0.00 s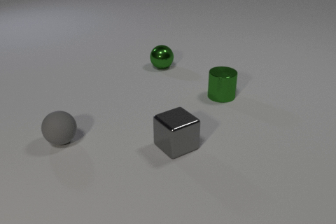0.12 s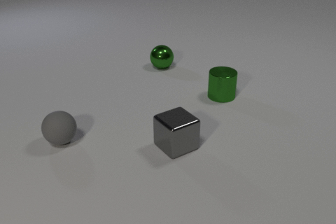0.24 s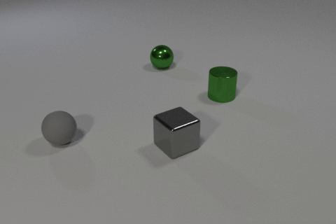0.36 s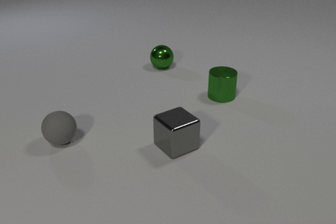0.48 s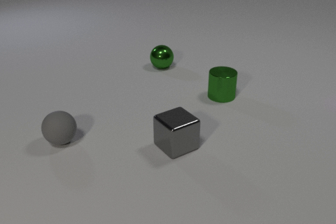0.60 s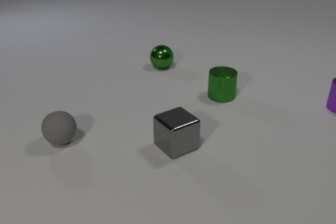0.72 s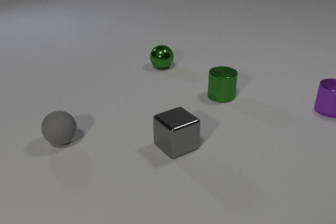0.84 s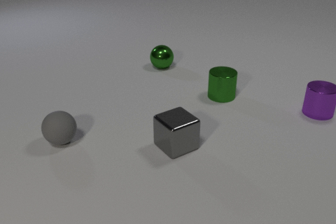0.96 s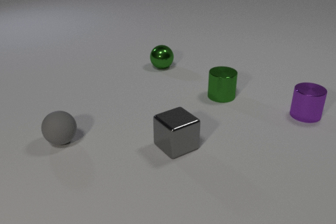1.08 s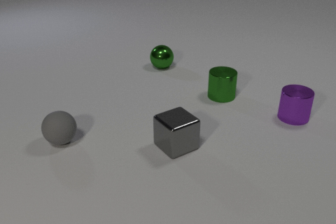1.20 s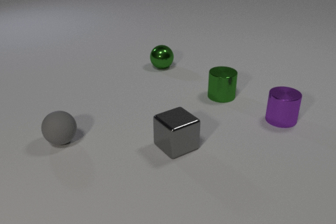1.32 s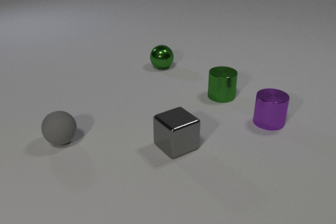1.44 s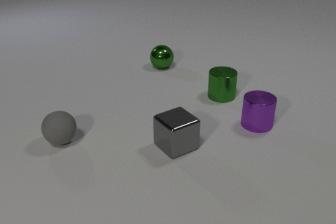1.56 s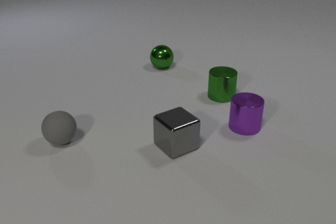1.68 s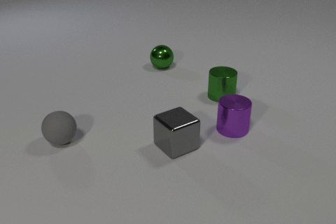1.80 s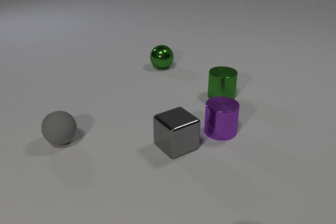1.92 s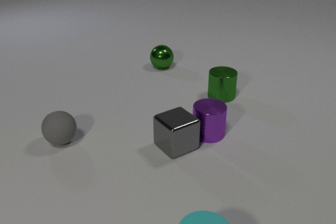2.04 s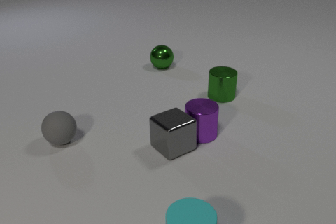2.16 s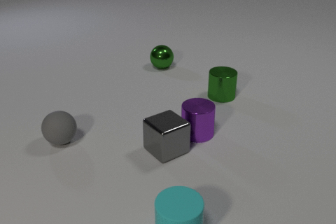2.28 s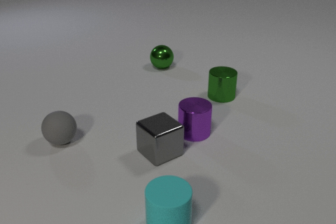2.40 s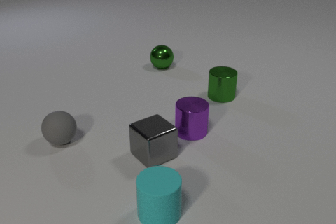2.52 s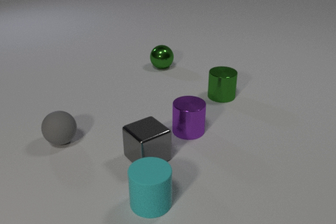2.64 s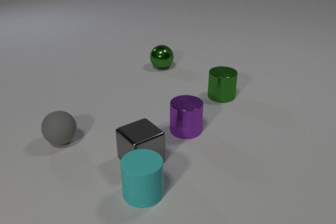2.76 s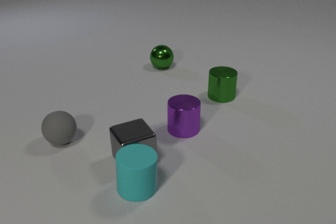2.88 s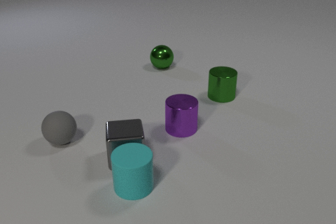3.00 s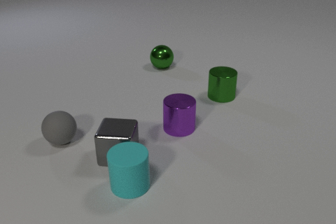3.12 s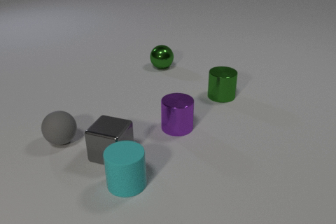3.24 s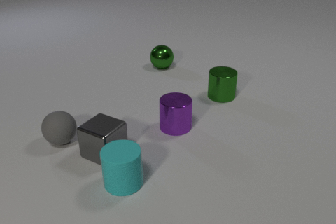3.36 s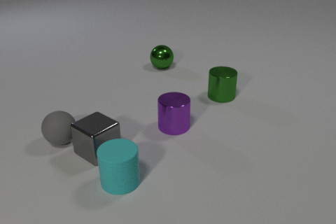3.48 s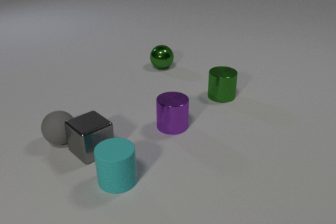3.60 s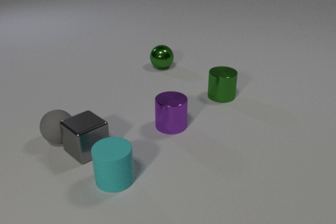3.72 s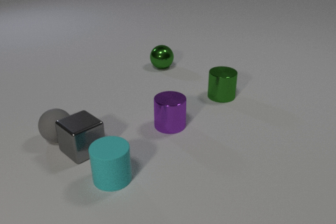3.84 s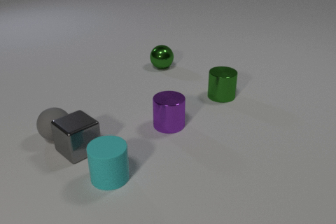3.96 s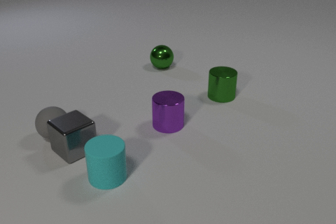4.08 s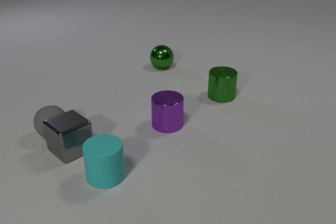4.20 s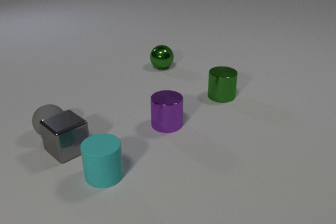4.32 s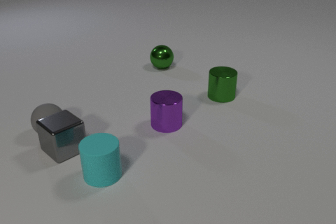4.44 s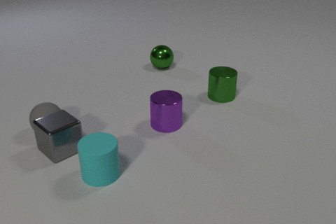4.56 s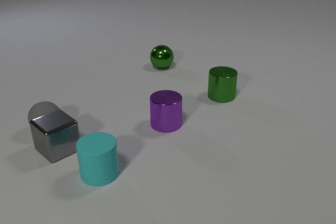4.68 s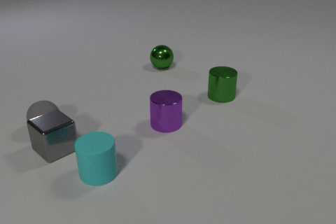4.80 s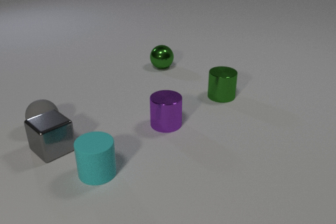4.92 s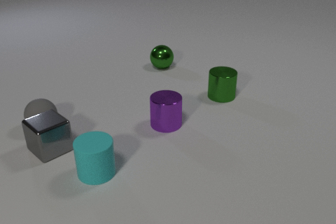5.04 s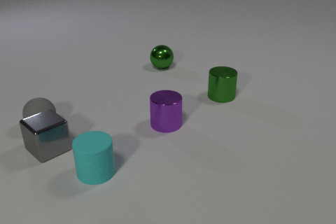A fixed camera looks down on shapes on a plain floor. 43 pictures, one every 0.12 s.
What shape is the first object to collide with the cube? cylinder.
How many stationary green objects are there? 2.
Are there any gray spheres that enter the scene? no.
0.00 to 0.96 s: The purple metal cylinder comes in at the right edge, slides to the left and toward the camera.
0.96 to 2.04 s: The purple metal cylinder slides to the left and toward the camera. The cyan rubber cylinder comes in at the bottom edge, slides away from the camera and to the left. The purple metal cylinder and the gray metal cube collide.
2.04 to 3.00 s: The purple metal cylinder slides to the left and away from the camera. The gray metal cube slides to the left, spins clockwise seen from above by about 45 degrees, its near face sliding to the left. The cyan rubber cylinder slides away from the camera and to the left. The gray metal cube and the cyan rubber cylinder collide.
3.00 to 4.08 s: The purple metal cylinder slides to the left. The gray metal cube slides to the left and away from the camera, spins clockwise seen from above by about 45 degrees, its near face sliding to the left. The cyan rubber cylinder slides to the left and away from the camera. The gray rubber sphere rolls away from the camera and to the left. The gray metal cube and the gray rubber sphere collide.
4.08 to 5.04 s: The gray metal cube slides to the left. The cyan rubber cylinder slides to the left. The gray rubber sphere rolls away from the camera and to the left.
